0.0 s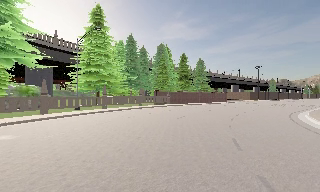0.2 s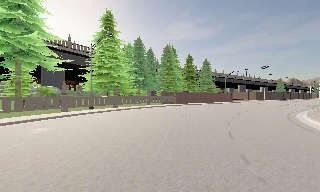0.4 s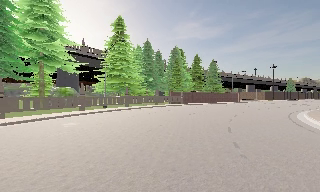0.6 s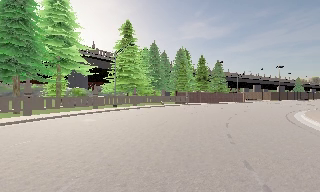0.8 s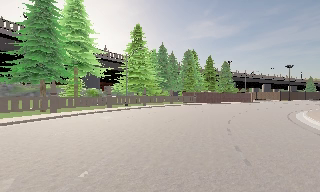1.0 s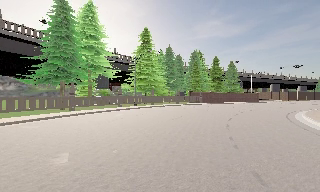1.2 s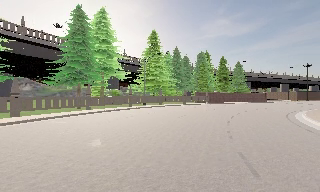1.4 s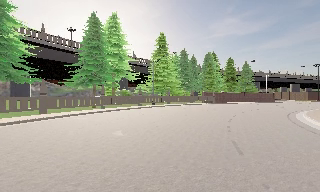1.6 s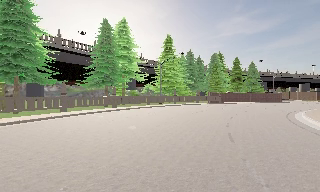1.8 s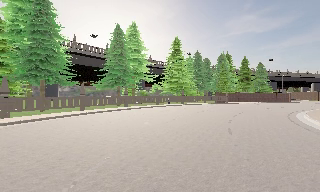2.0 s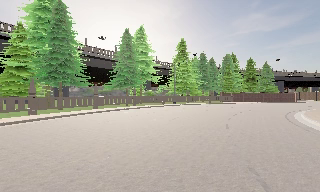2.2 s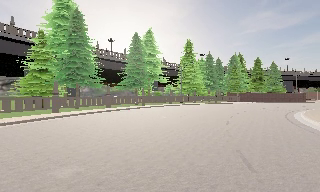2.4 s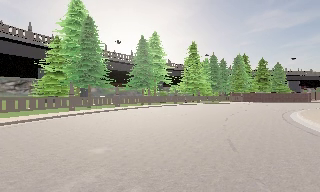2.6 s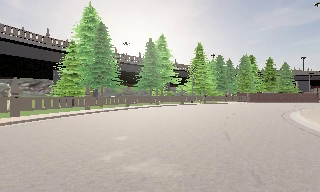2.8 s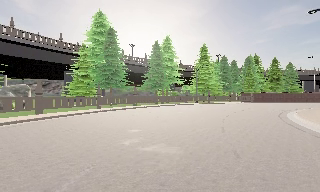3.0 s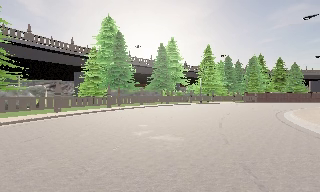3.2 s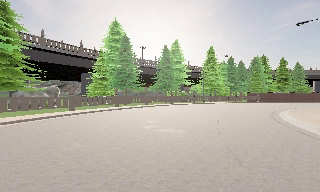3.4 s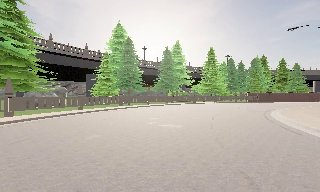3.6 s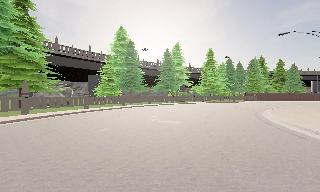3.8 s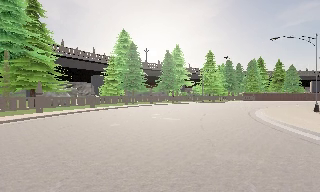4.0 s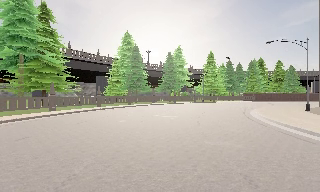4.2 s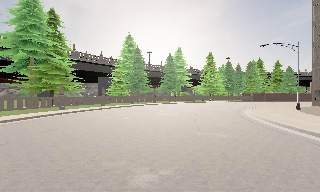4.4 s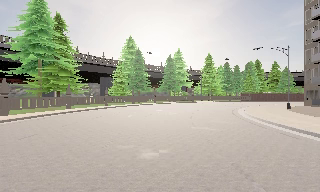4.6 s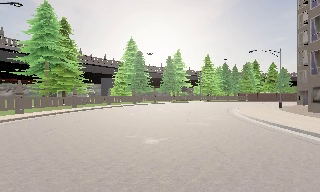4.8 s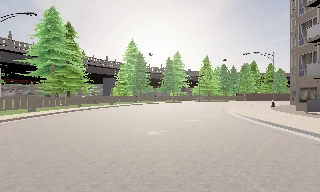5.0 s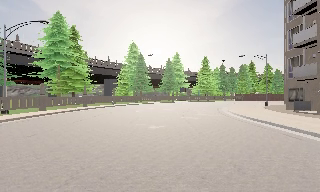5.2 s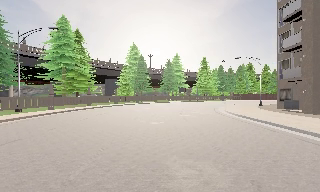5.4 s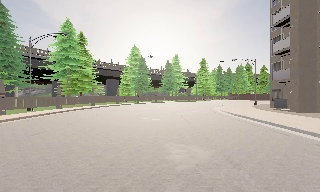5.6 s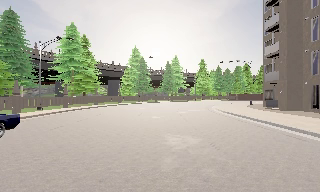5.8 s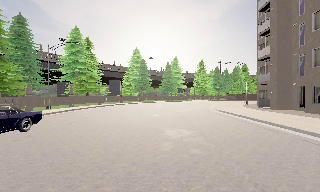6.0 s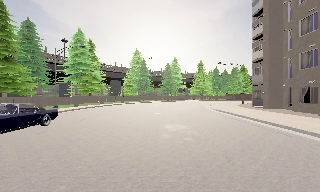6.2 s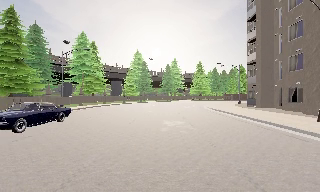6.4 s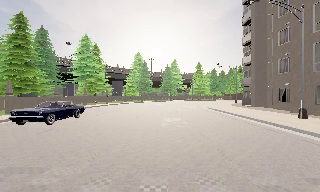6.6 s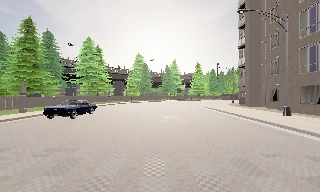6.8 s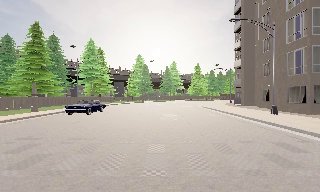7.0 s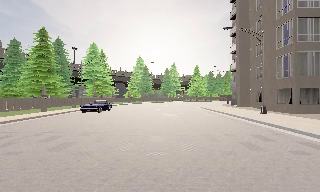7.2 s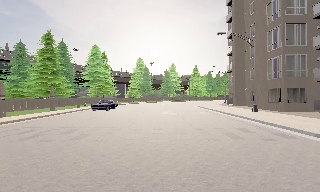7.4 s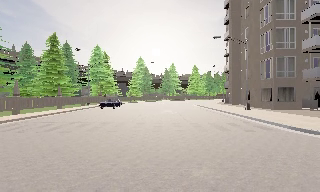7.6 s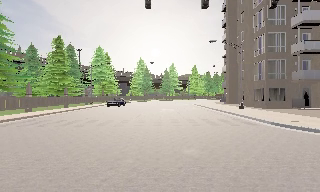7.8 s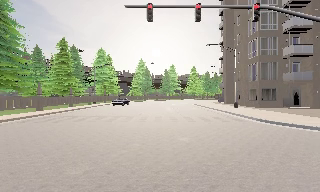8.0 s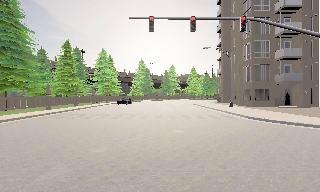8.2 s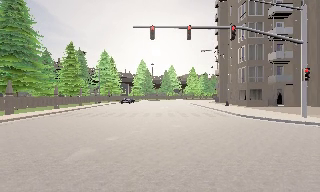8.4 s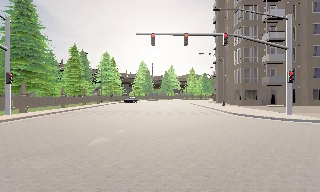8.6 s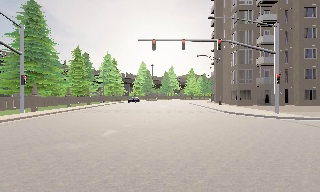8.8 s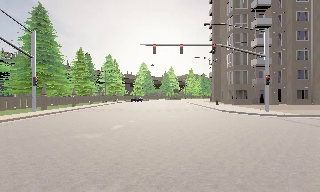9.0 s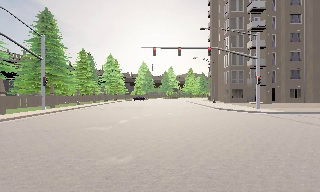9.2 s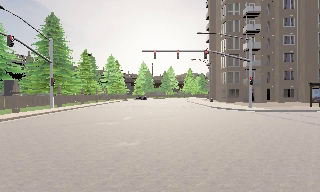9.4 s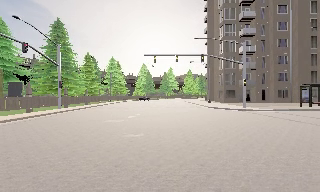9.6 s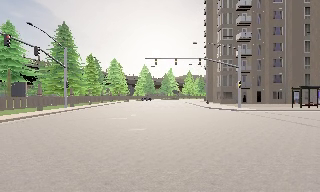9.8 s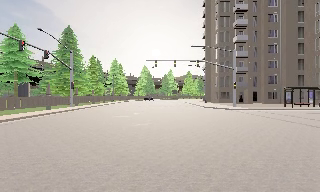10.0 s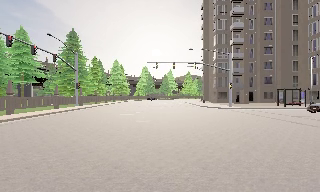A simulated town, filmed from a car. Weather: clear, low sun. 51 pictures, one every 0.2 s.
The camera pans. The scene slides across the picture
to the right.
The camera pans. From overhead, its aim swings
counterclockwise.
0.0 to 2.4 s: The camera pans to its left, which is counterclockwise from overhead, by about 30 degrees. It travels backward, about 16 m, so what stands in front gets smaller.
2.4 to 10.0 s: The camera travels backward, about 50 m, so what stands in front gets smaller.
The film runs backward here.
